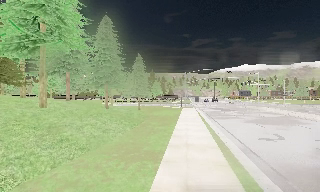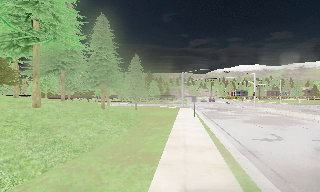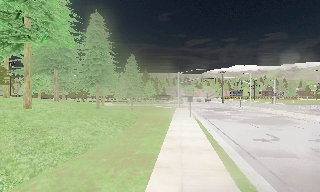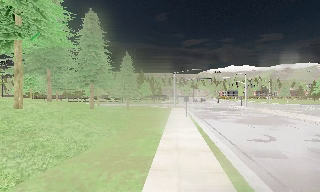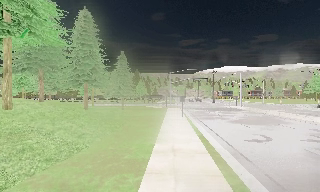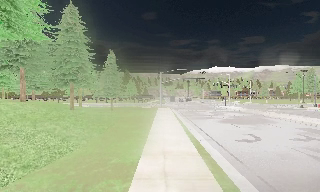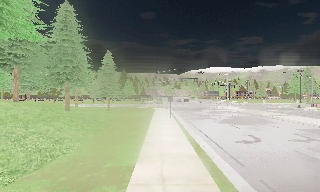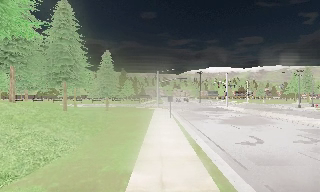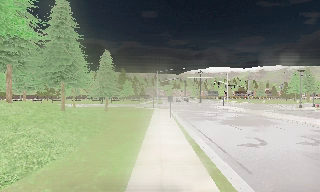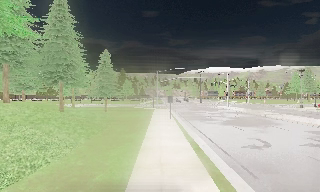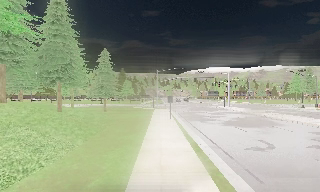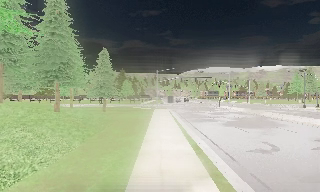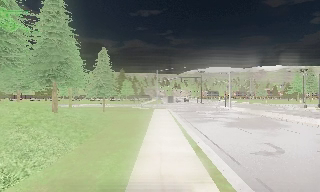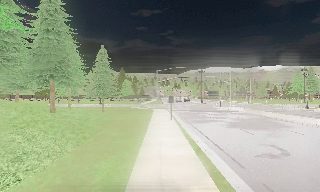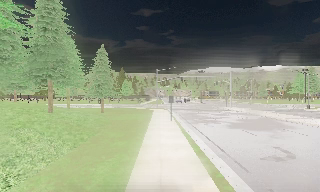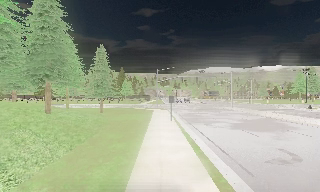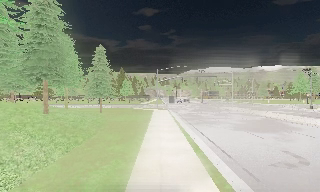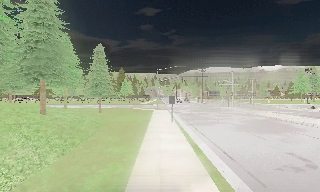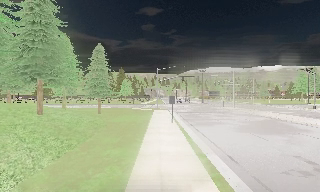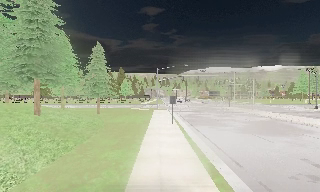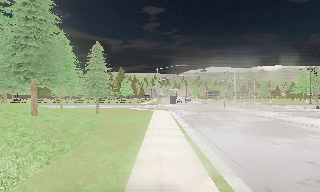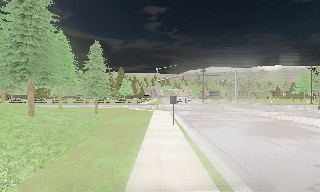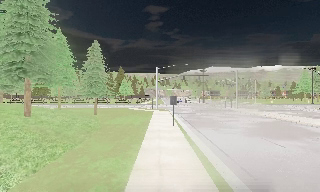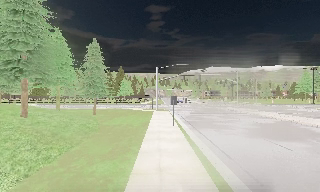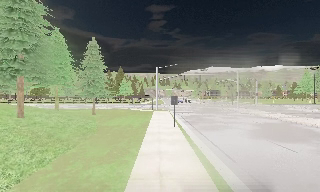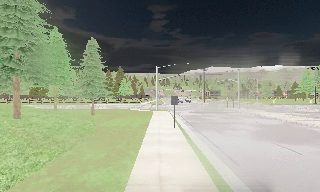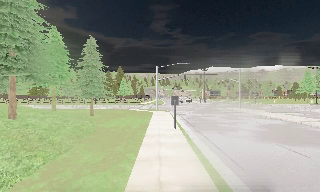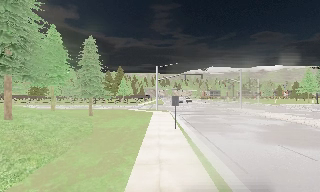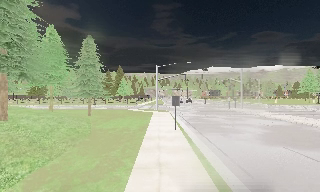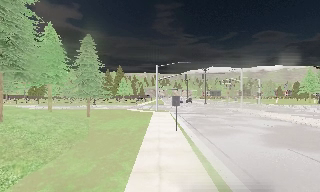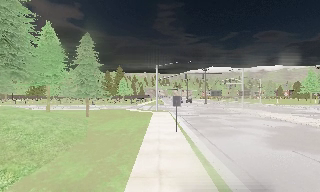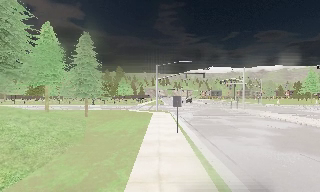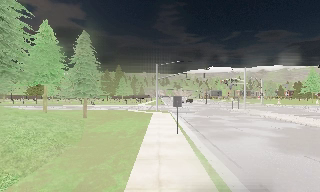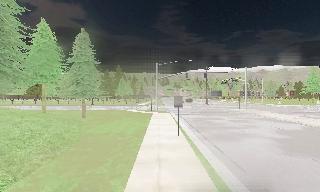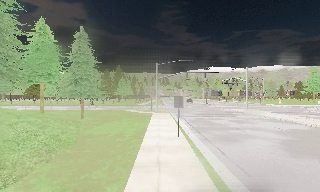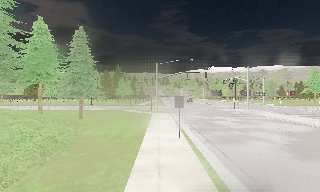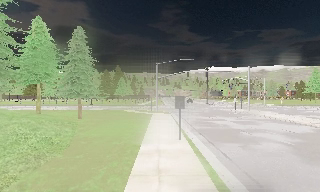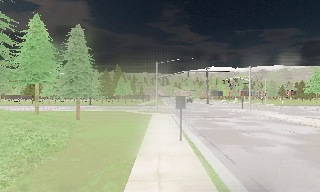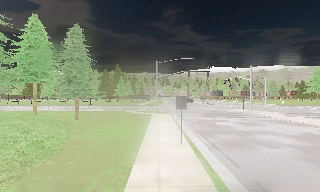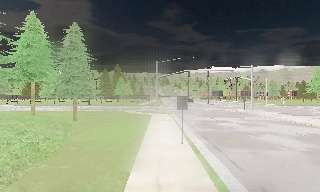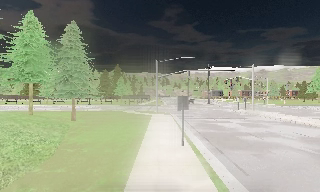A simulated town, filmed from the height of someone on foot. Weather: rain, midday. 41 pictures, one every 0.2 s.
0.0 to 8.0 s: The camera pans to its right, which is clockwise from overhead, by about 10 degrees. It travels forward, about 12 m, so what stands in front looms larger.
The film runs forward here.
